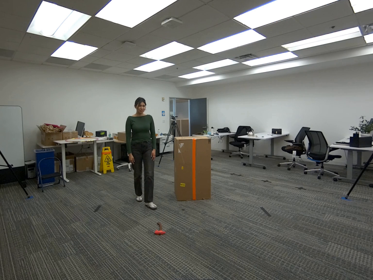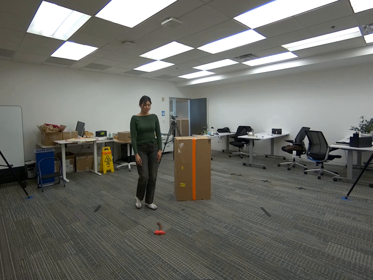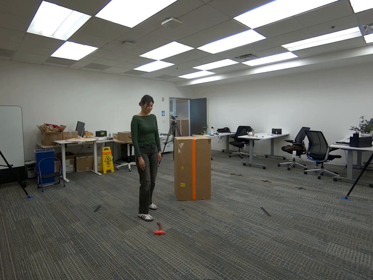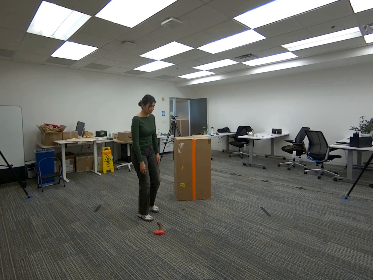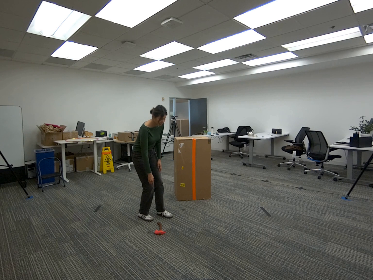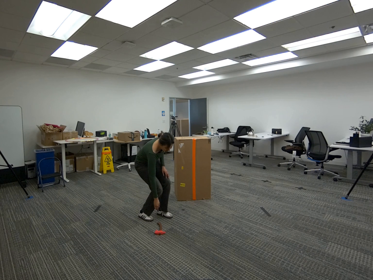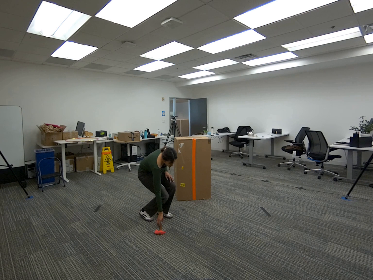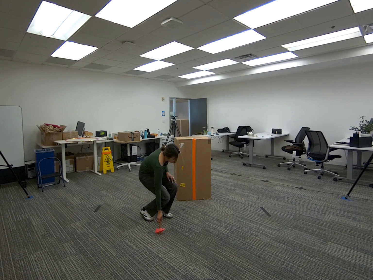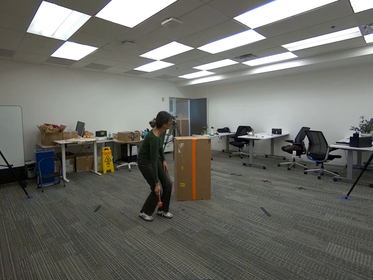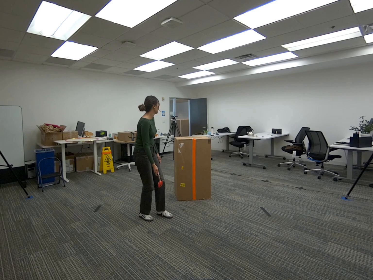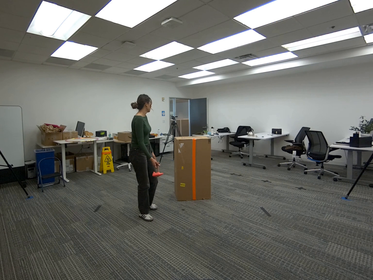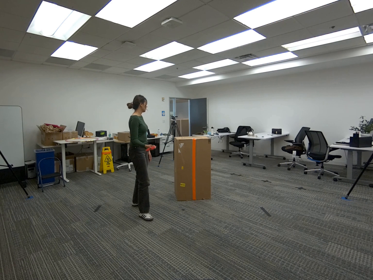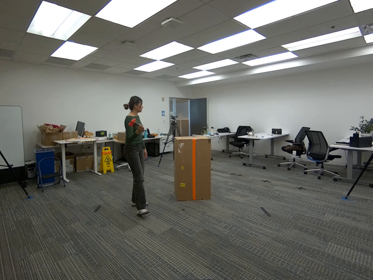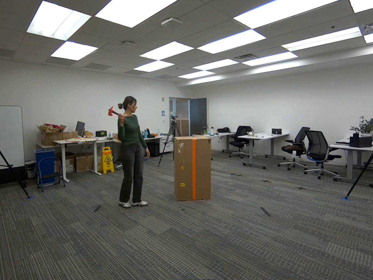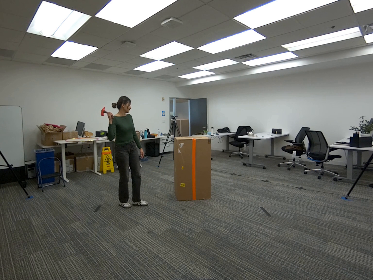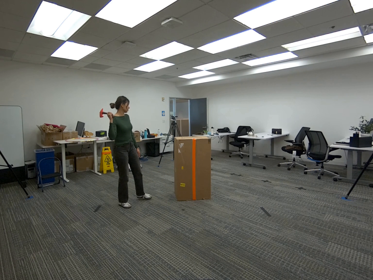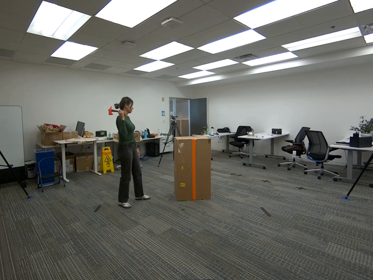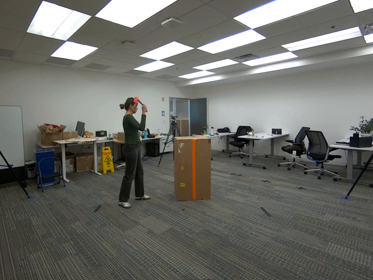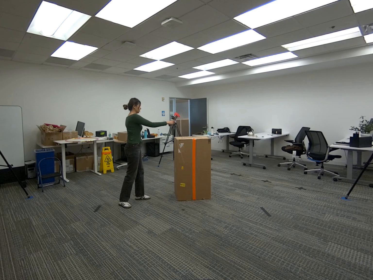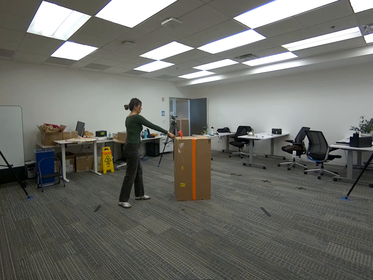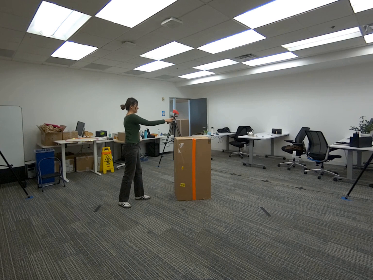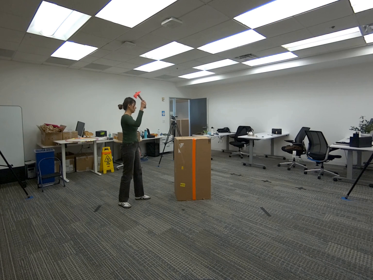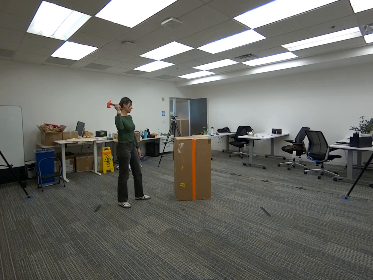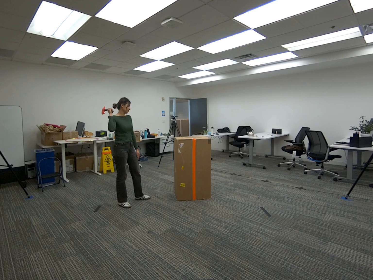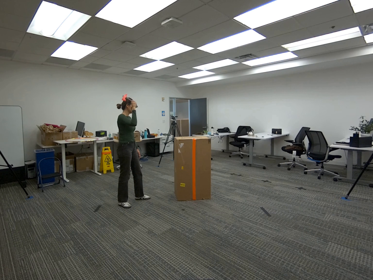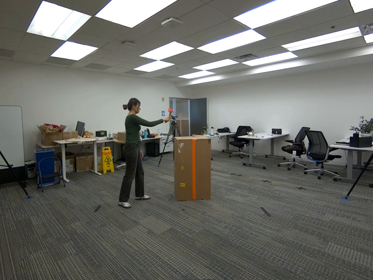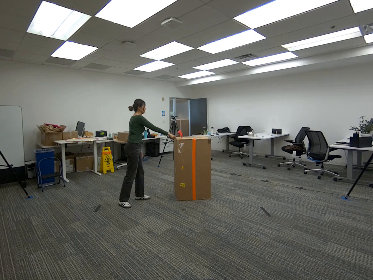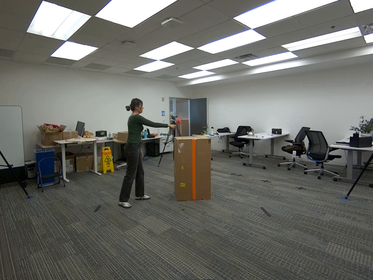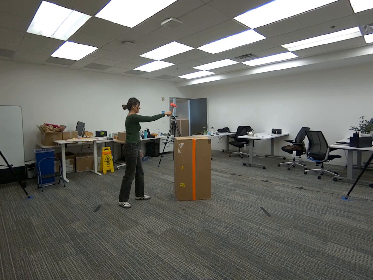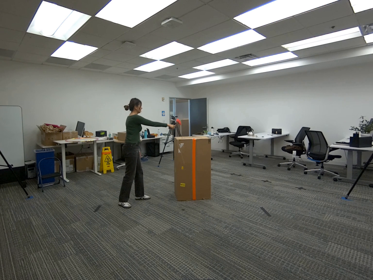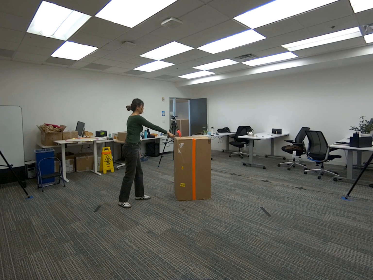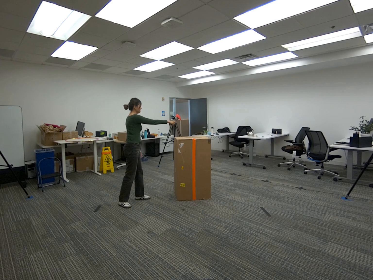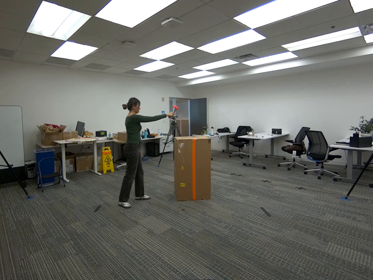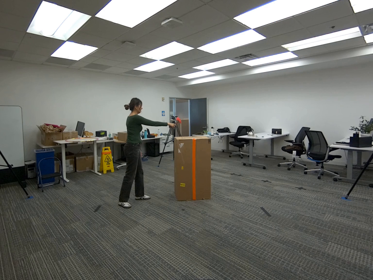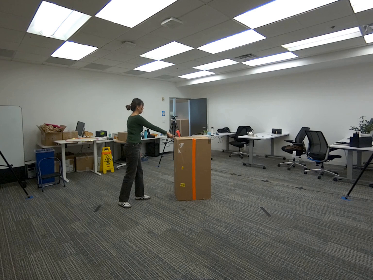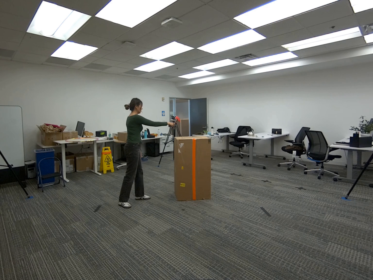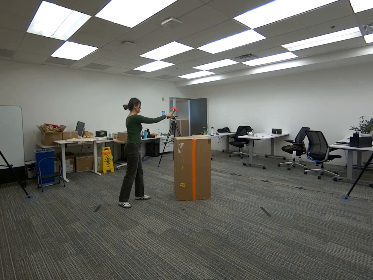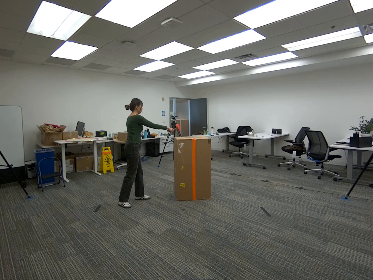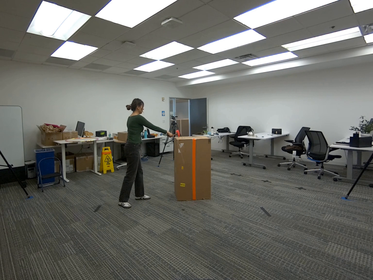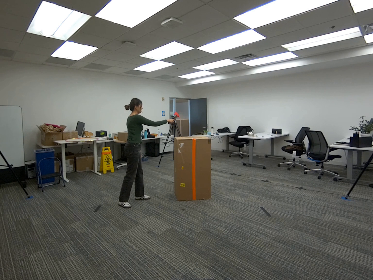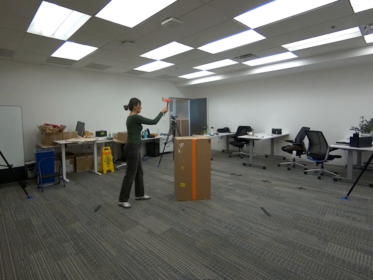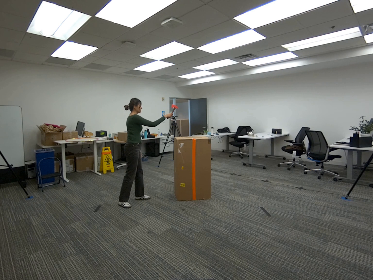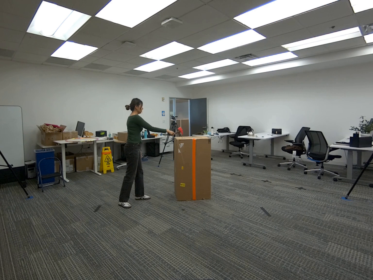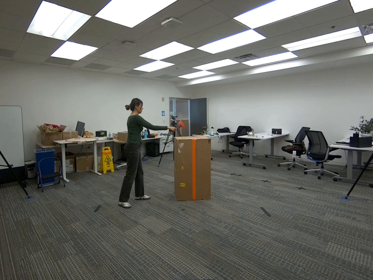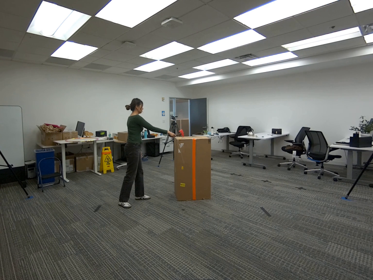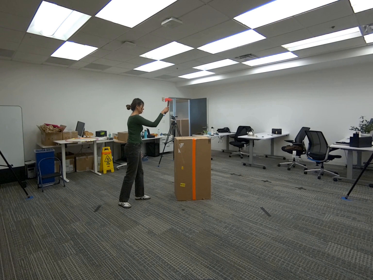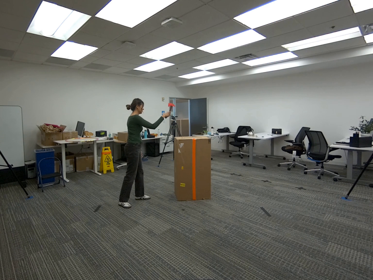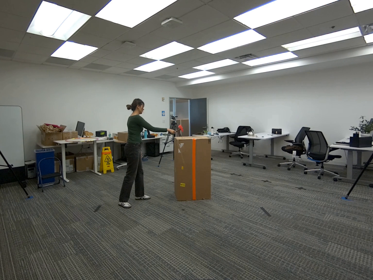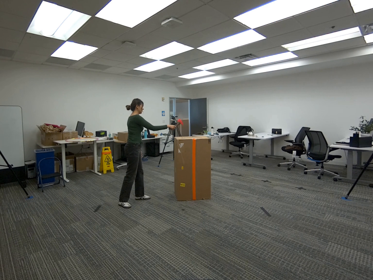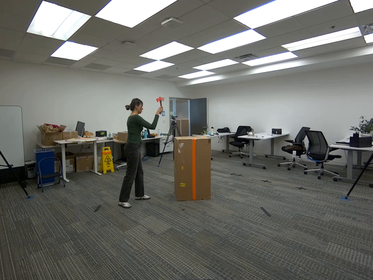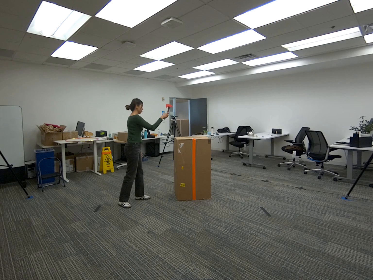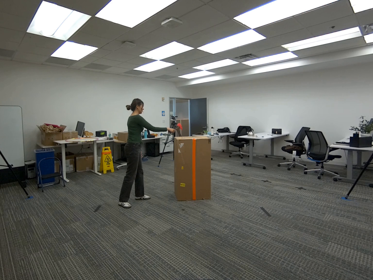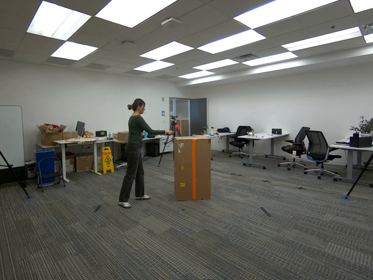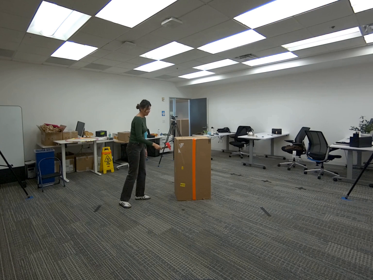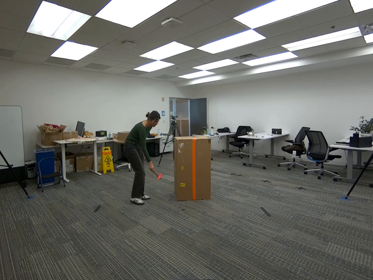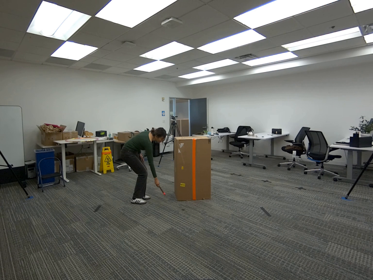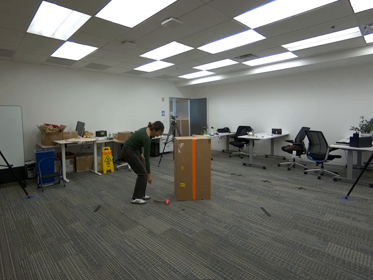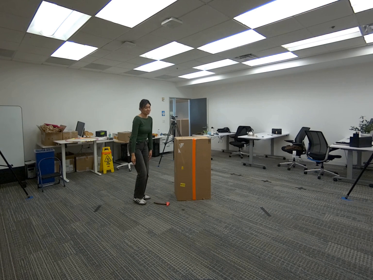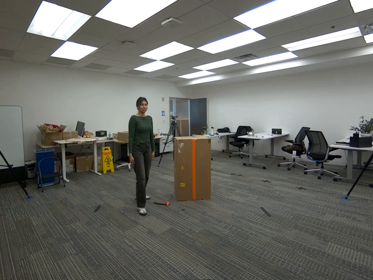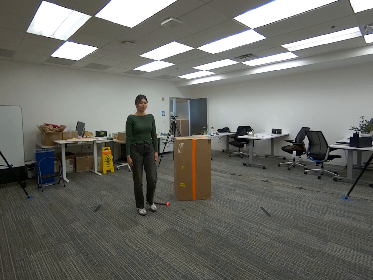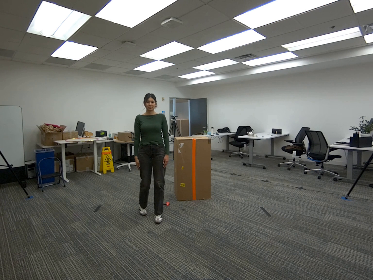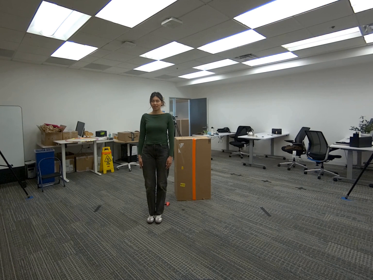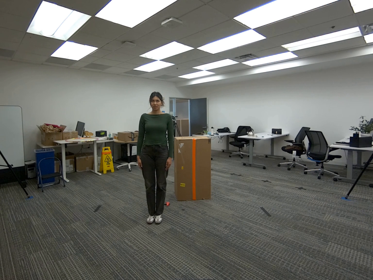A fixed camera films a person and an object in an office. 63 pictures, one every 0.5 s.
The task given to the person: Pick up the hatchet from the ground and use the pointy back side to lightly tap the top of the giant cardboard box as if hammering. Once done, place the hatchet back on the ground.
